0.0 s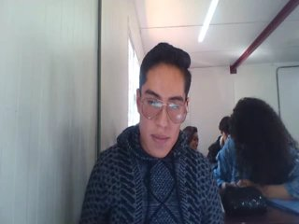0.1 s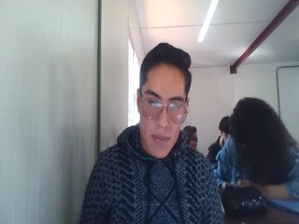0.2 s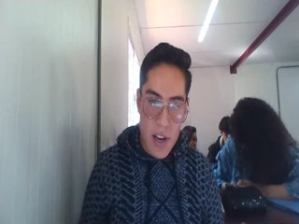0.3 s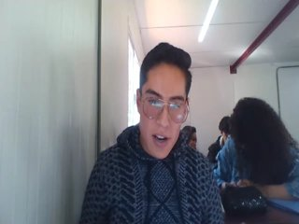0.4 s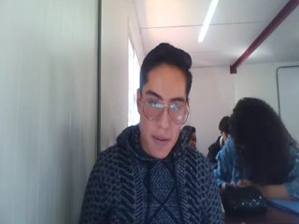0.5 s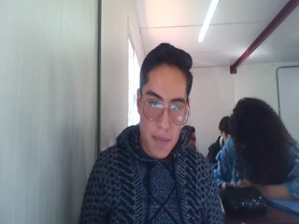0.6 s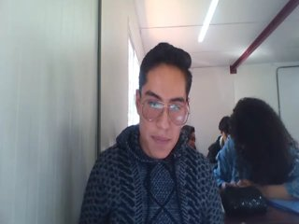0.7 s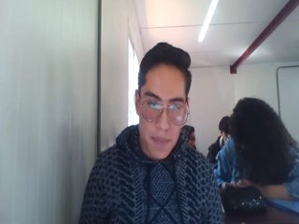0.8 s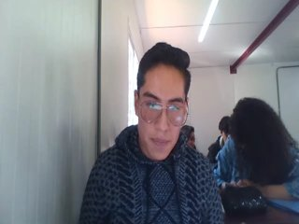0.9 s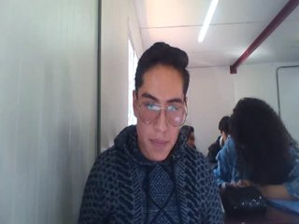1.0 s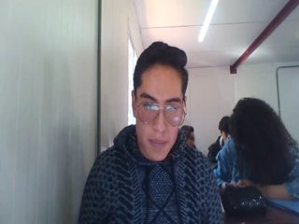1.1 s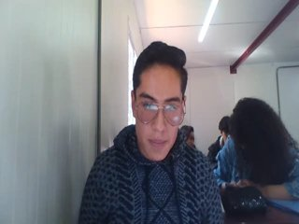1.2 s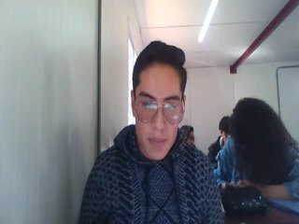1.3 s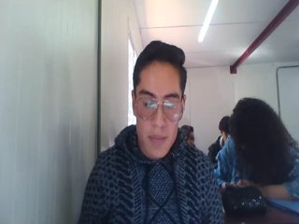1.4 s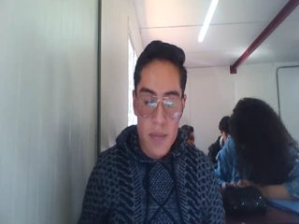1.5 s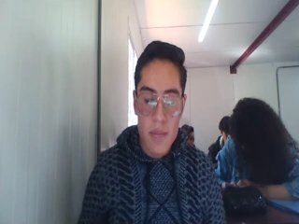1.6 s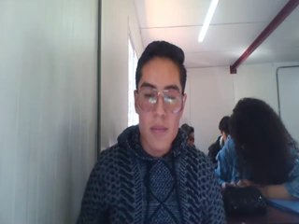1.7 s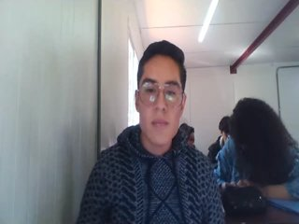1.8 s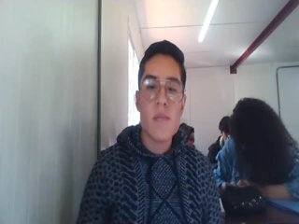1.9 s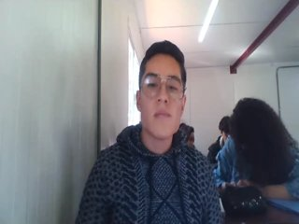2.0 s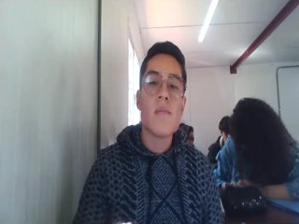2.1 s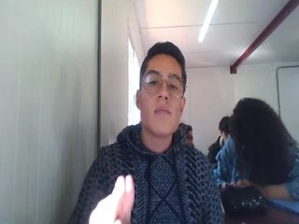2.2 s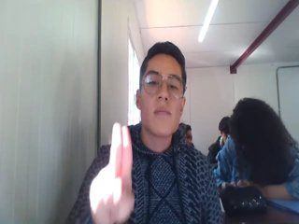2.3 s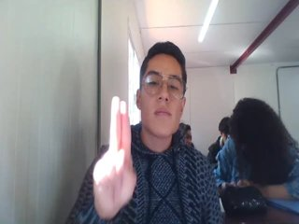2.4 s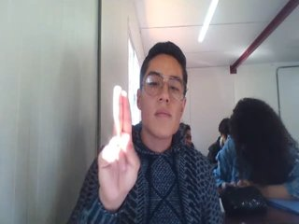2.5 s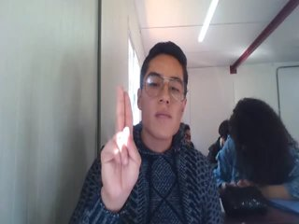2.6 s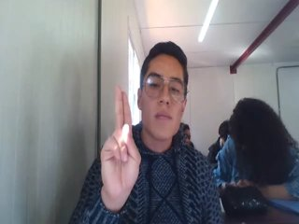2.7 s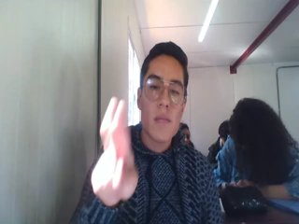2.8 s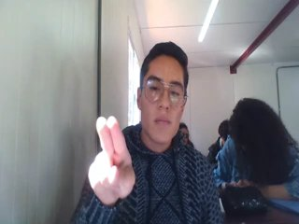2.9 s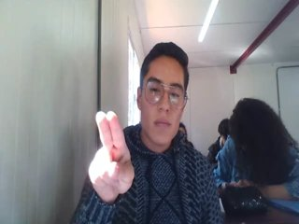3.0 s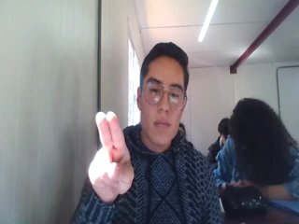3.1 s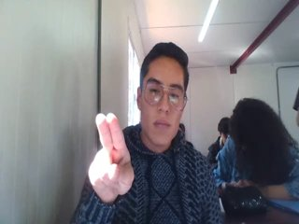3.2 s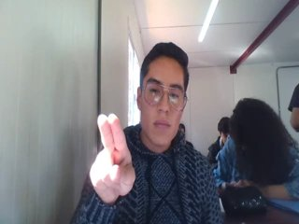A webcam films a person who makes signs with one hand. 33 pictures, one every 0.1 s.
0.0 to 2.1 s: Non-gesture.
2.2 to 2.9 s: Click with two fingers.
